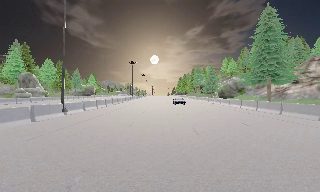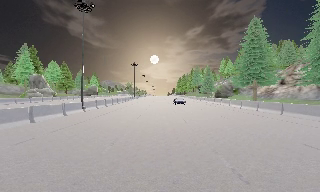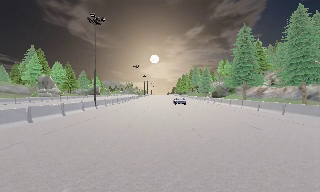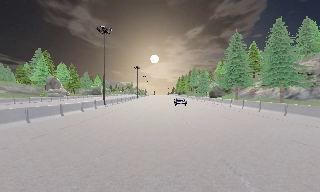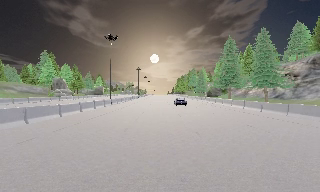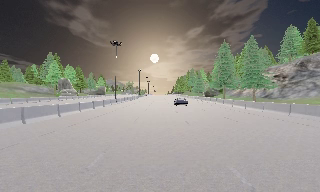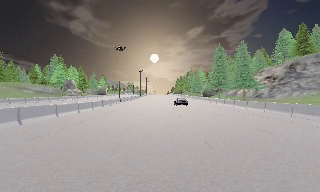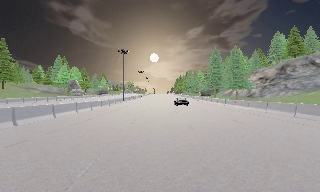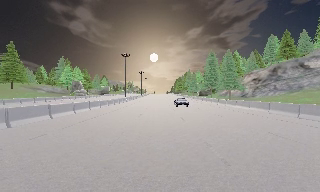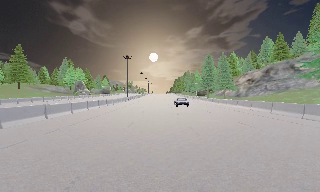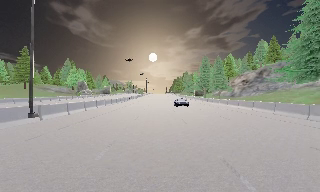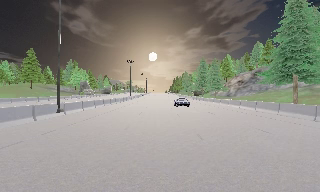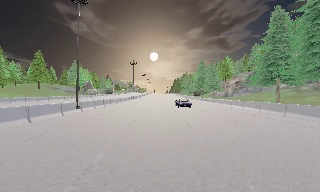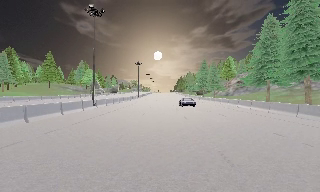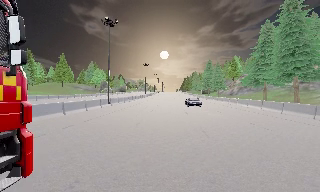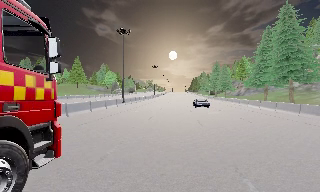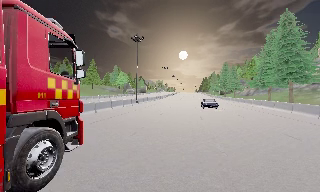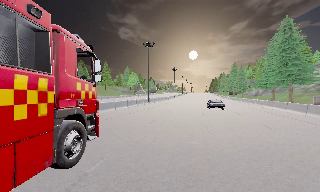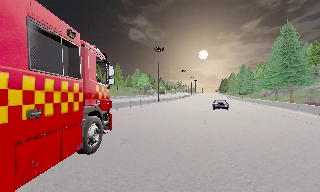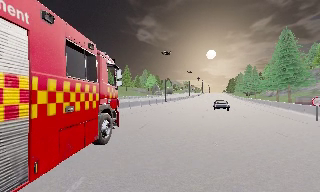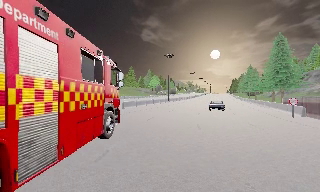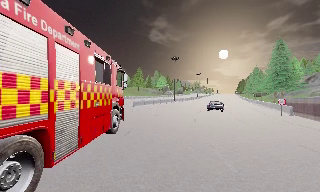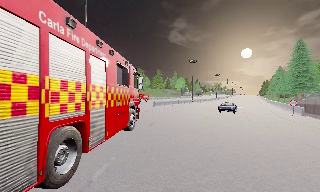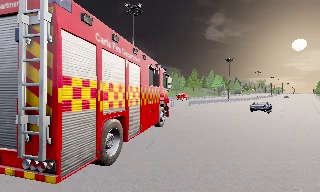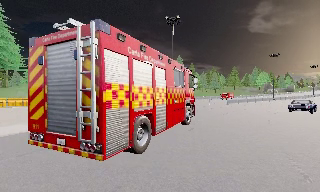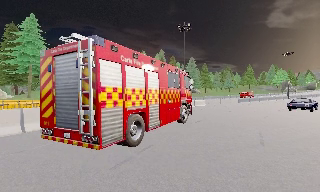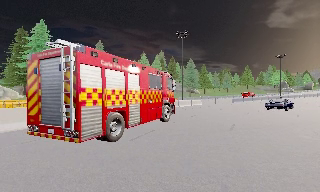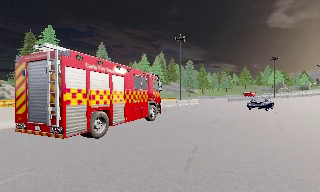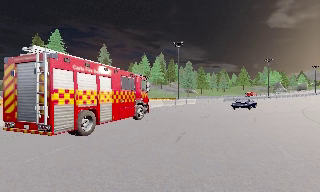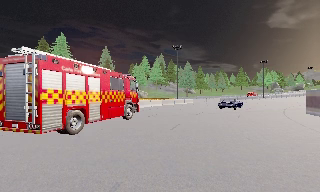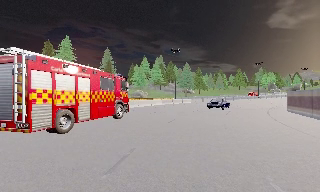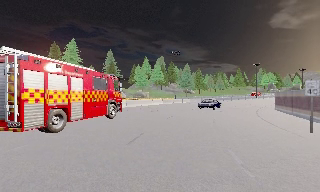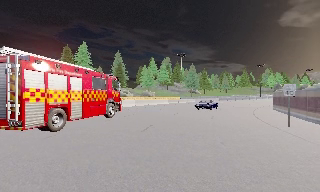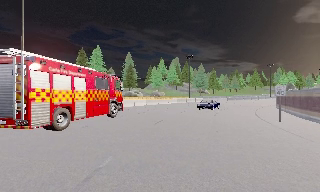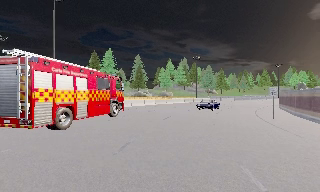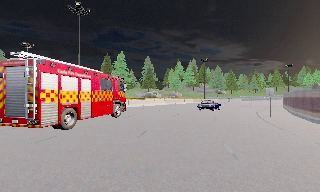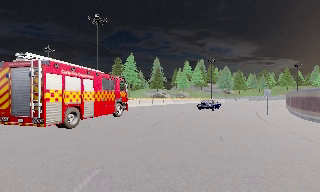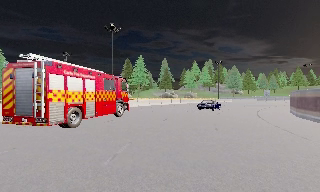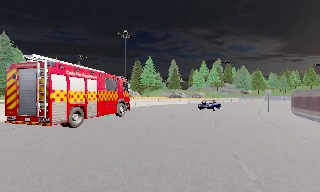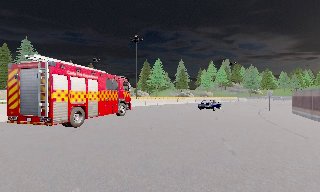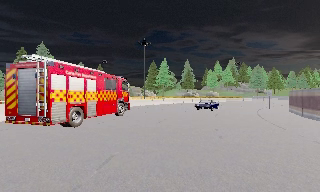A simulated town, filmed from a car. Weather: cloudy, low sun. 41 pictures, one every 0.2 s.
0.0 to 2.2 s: The camera travels backward, about 35 m, so what stands in front gets smaller.
2.2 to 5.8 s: The camera swings to its left by about 60 degrees, and the scene slides to the right. It travels backward, about 50 m.
5.8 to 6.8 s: The camera travels backward, about 11 m, so what stands in front gets smaller.
6.8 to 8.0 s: The camera pans to its left, which is counterclockwise from overhead, by about 15 degrees. It travels backward, about 12 m, so what stands in front gets smaller.
The film runs backward here.
